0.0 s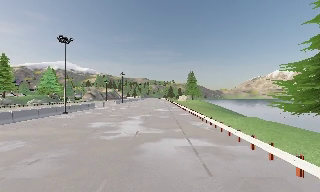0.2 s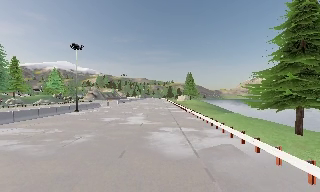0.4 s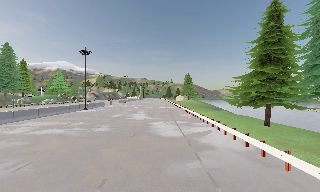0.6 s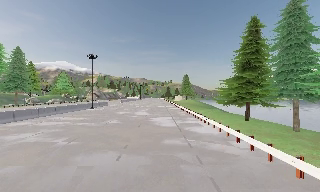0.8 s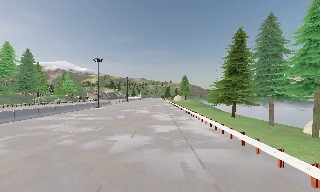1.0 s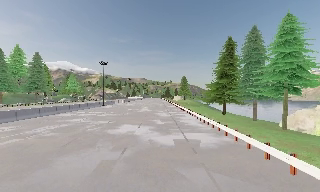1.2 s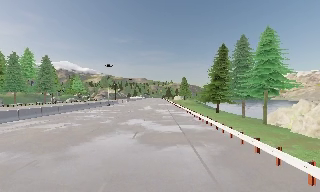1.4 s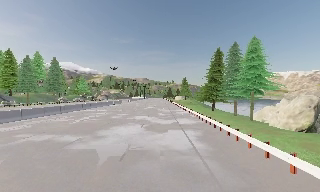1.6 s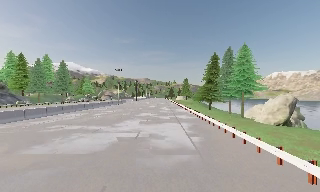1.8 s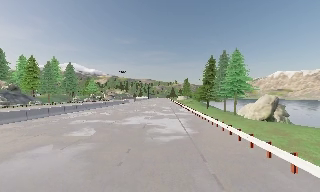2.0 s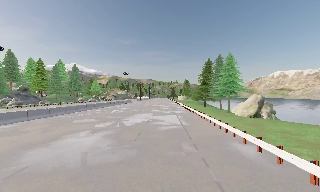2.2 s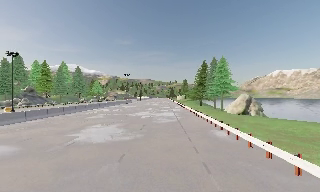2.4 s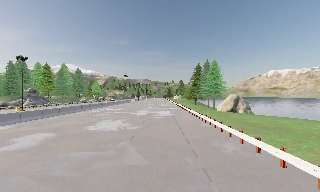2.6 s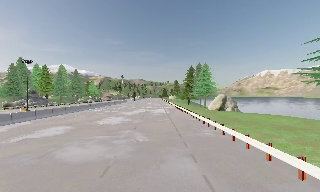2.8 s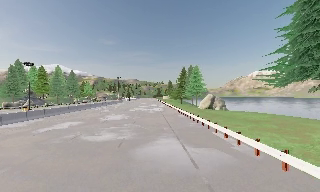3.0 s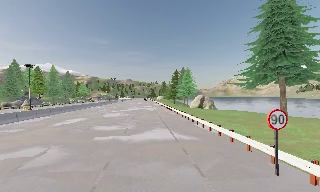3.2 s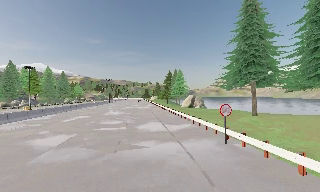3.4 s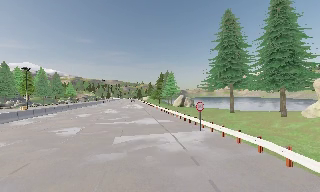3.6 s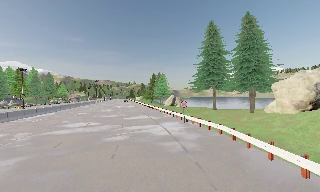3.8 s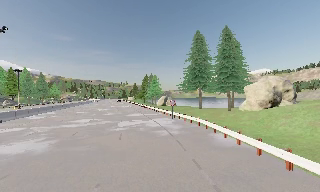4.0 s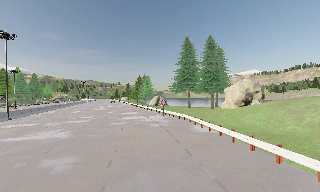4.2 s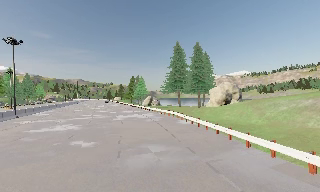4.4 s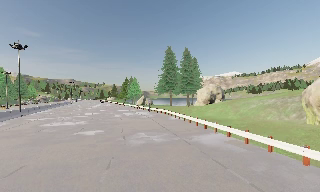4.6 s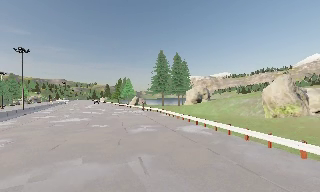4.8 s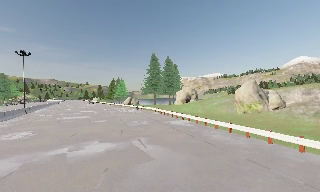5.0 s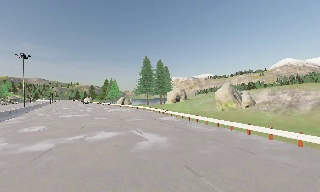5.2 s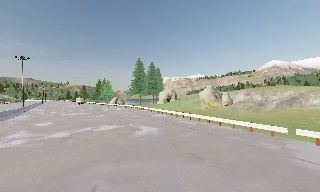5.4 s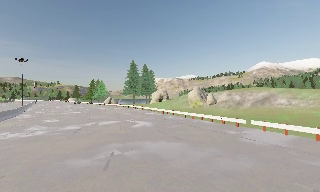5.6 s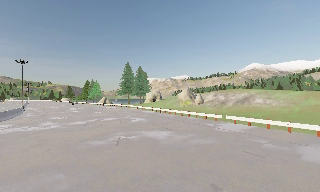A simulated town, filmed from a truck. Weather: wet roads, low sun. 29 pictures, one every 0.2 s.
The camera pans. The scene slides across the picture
to the left.
The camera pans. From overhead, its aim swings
clockwise.
0.0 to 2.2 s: The camera travels backward, about 40 m, so what stands in front gets smaller.
2.2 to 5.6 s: The camera pans to its right, which is clockwise from overhead, by about 40 degrees. It travels backward, about 55 m.
The film runs backward here.
